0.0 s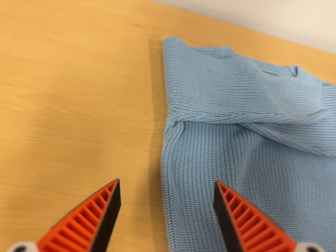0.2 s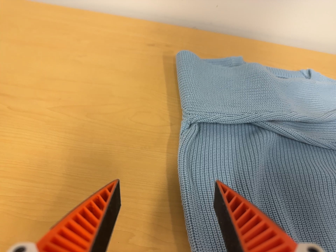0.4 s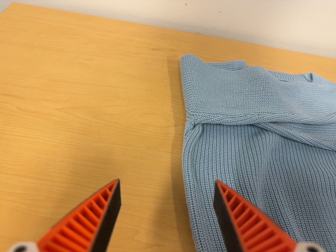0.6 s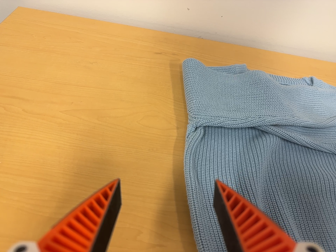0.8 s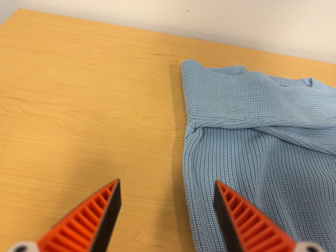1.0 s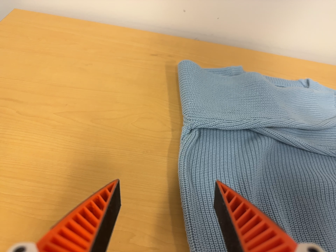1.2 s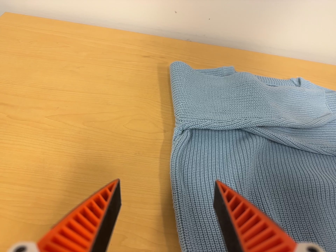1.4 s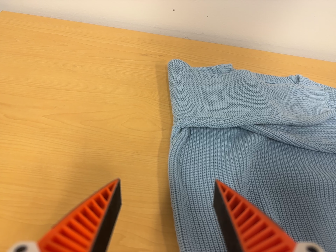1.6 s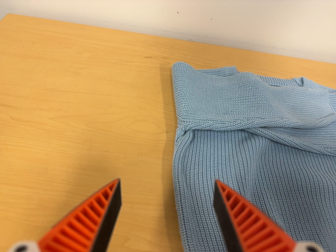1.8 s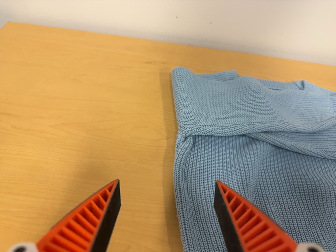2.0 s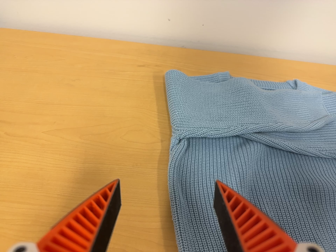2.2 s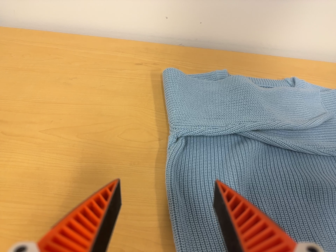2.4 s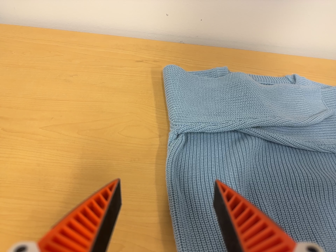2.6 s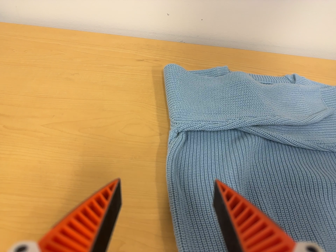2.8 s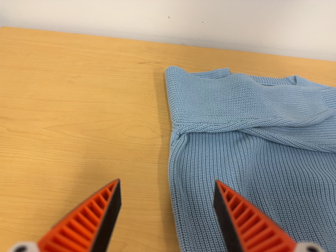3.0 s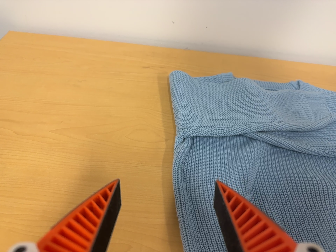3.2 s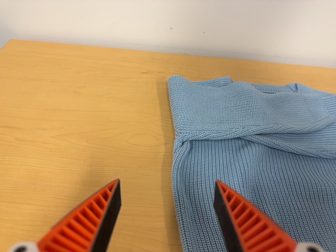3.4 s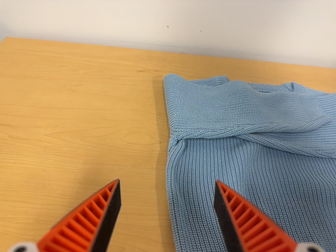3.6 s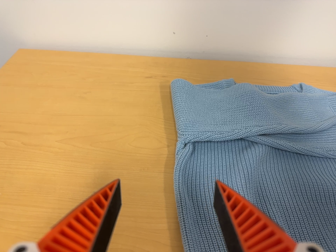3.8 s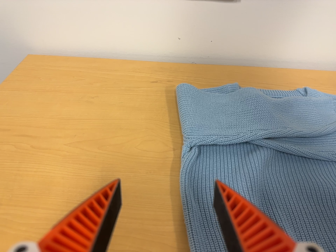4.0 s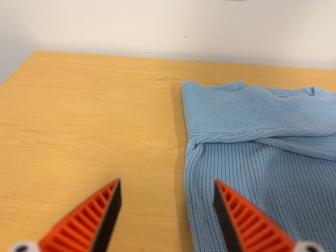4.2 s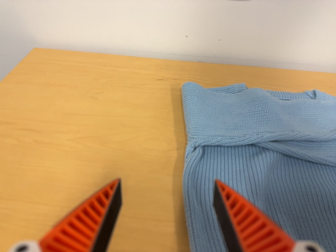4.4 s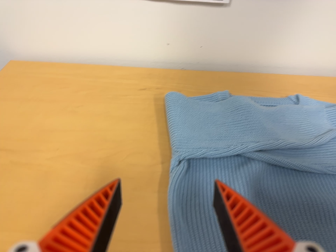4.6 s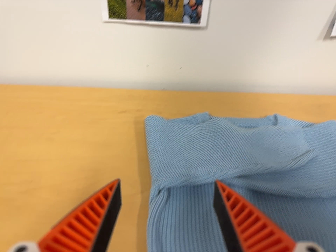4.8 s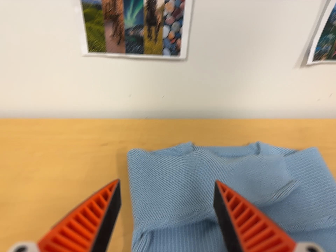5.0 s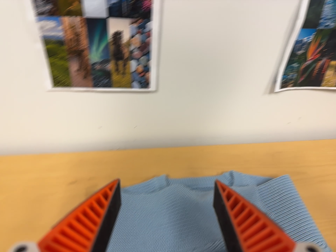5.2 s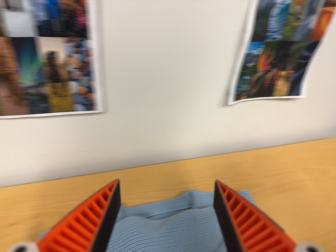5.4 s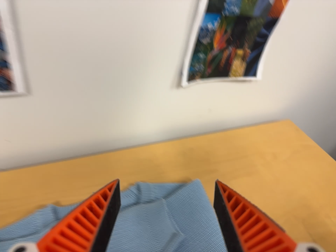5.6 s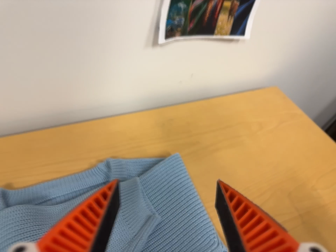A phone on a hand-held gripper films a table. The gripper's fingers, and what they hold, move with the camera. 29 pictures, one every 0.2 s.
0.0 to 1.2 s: The camera travels toward the bottom of its view, about 6 cm. Its aim tips toward the top of its view by about 10 degrees.
1.2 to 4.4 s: The camera shifts only a little, or ends up much as it began.
4.4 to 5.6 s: The camera pans to its right by about 30 degrees. It travels forward, toward the top of its view and to its right, about 28 cm. It rolls about its line of sight by about 10 degrees, and the scene rotates counterclockwise.
The film runs backward here.
